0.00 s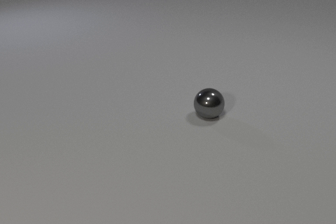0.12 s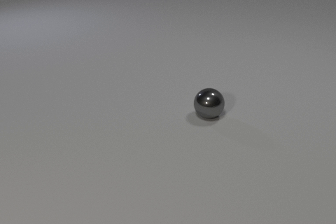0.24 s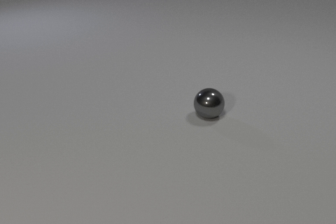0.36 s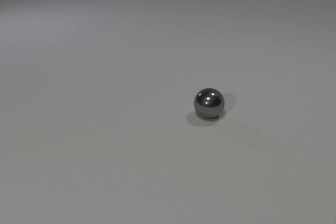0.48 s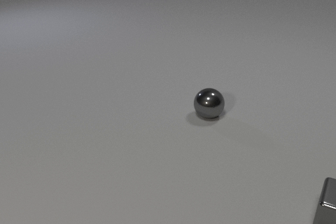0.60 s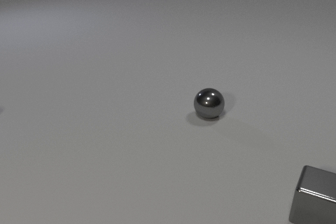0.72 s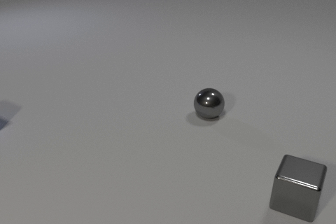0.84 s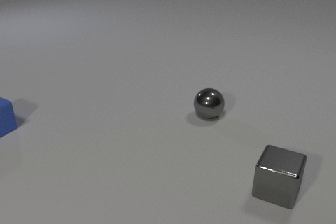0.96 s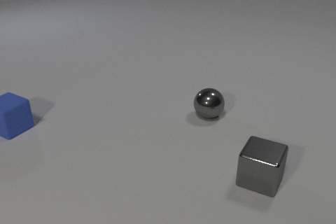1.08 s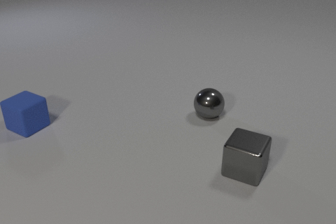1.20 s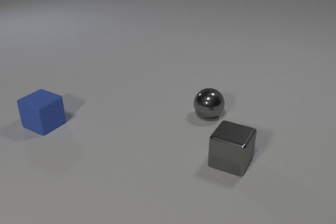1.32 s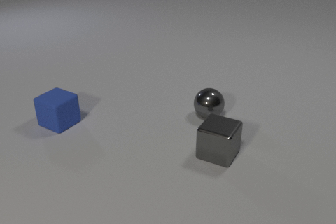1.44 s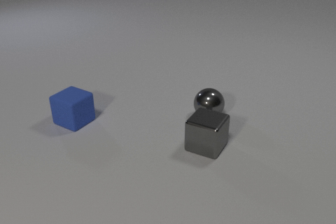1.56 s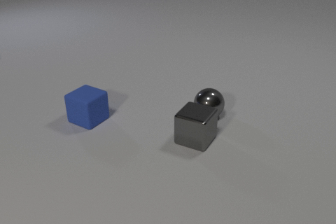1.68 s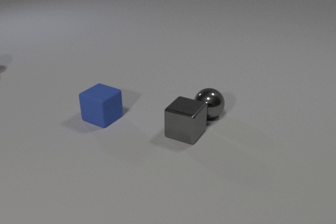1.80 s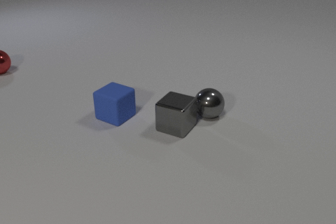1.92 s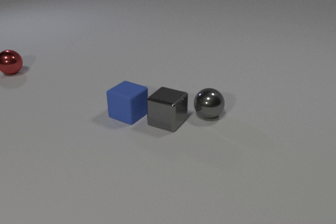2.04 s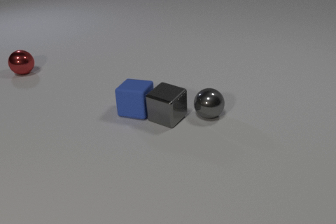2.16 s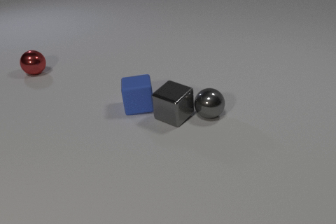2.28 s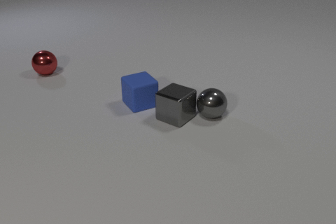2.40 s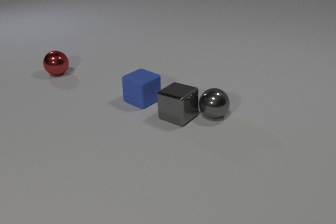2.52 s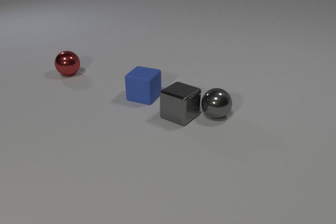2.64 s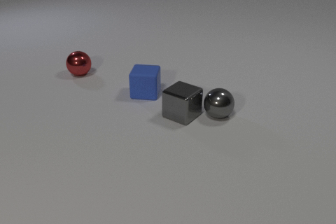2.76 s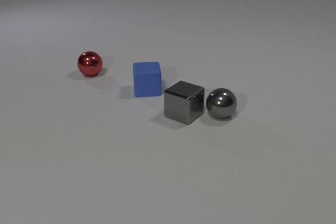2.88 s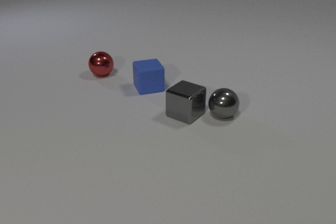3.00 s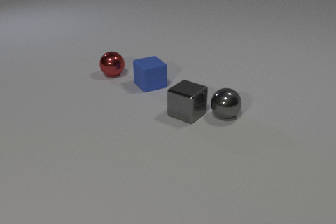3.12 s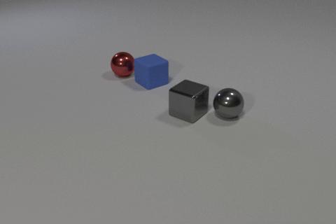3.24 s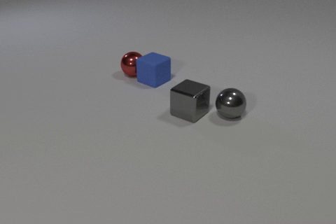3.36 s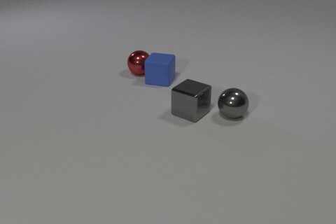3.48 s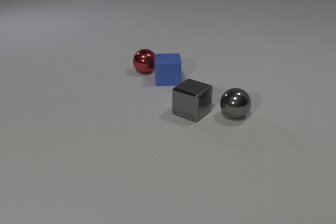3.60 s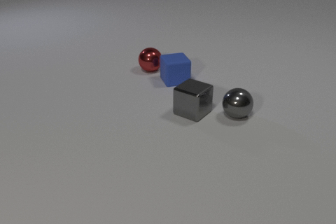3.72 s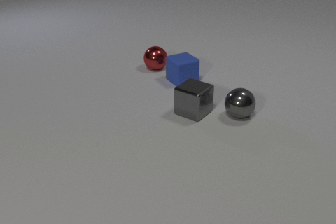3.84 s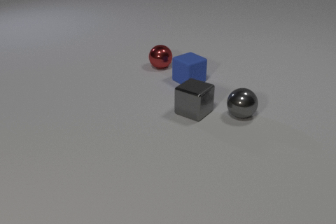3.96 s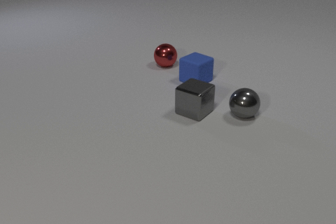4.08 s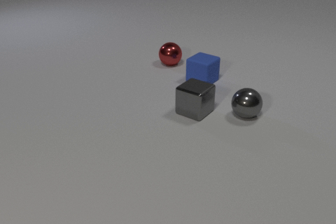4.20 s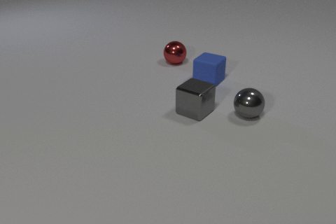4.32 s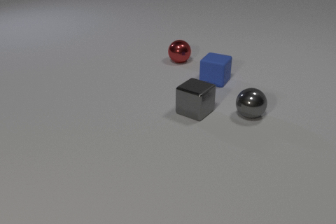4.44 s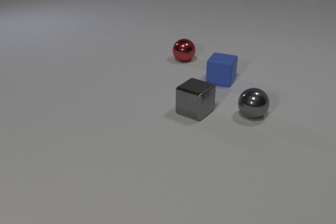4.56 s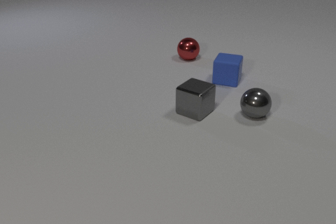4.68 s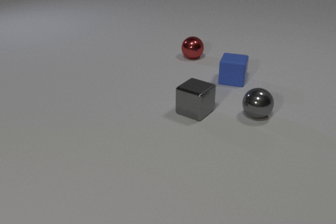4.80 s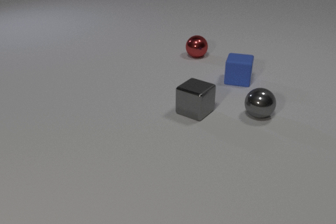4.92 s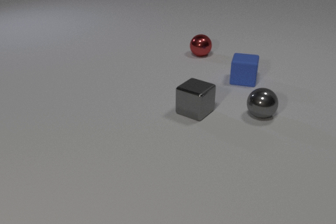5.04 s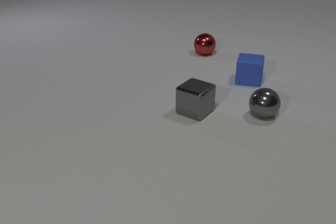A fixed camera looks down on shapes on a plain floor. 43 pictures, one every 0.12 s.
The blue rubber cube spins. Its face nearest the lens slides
to the right.
The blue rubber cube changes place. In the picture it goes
to the right.
0.00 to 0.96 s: The blue rubber cube comes in at the left edge, slides to the right. The gray metal cube comes in at the right edge, slides to the left and away from the camera.
0.96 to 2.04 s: The blue rubber cube slides to the right. The gray metal cube slides away from the camera and to the left. The red metal sphere comes in at the left edge, rolls to the right and toward the camera. The blue rubber cube and the gray metal cube collide.
2.04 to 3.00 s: The blue rubber cube slides away from the camera, spins counterclockwise seen from above by about 135 degrees, its near face sliding to the right. The gray metal cube slides to the right and away from the camera. The gray metal sphere rolls to the right. The red metal sphere rolls to the right. The gray metal cube and the gray metal sphere collide.
3.00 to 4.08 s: The blue rubber cube slides to the right, spins counterclockwise seen from above by about 120 degrees, its near face sliding to the right. The gray metal cube slides to the right. The gray metal sphere rolls to the right. The red metal sphere rolls to the right and away from the camera. The blue rubber cube and the red metal sphere collide.
4.08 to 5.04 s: The blue rubber cube slides to the right, spins so that its near face slides to the right, counterclockwise seen from above. The gray metal sphere rolls to the right. The red metal sphere rolls to the right and away from the camera.
How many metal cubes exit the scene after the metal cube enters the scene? 0.
What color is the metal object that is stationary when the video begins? gray.
How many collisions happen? 3.
